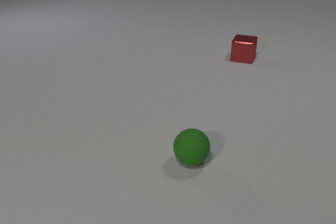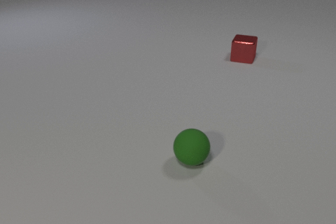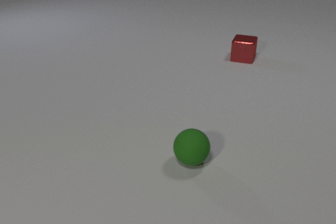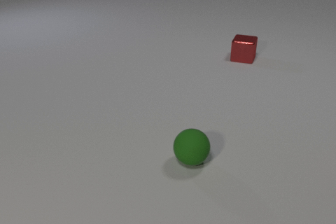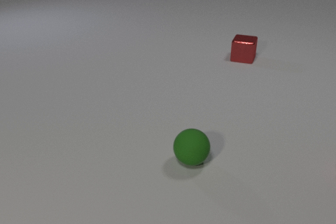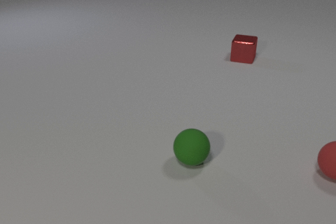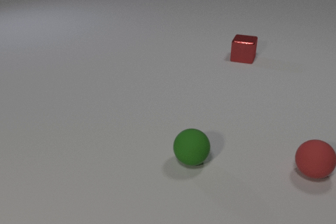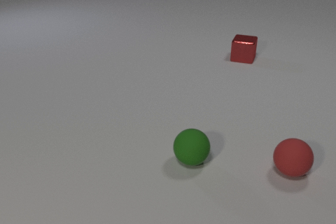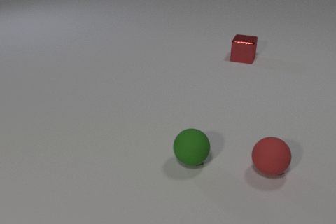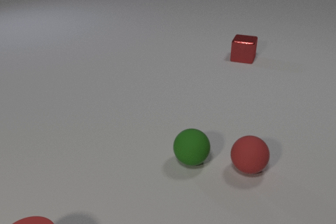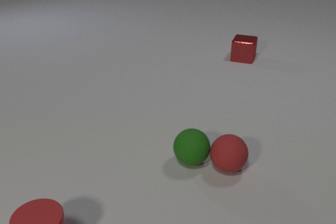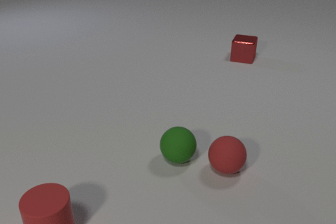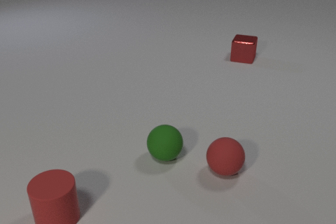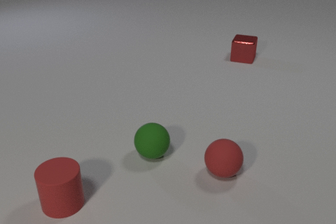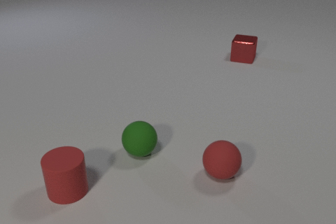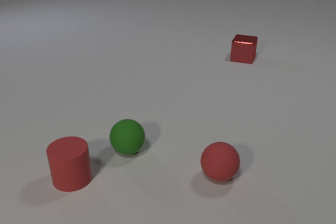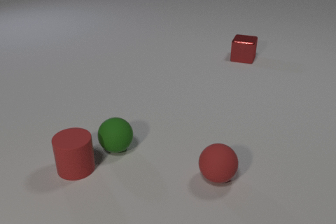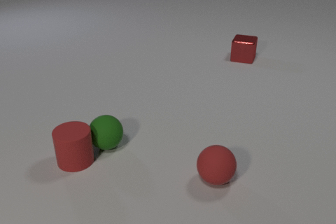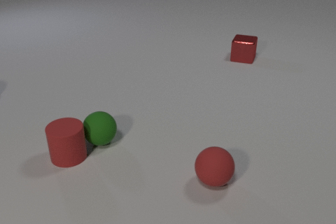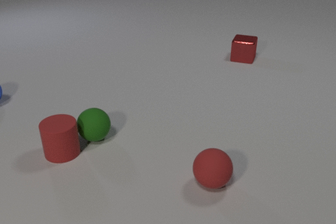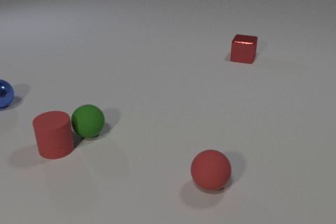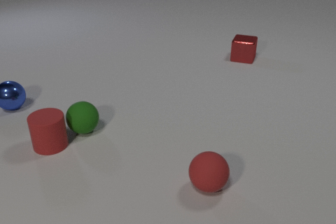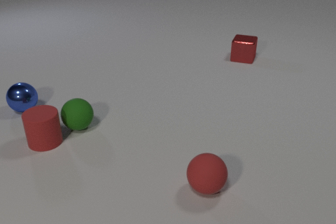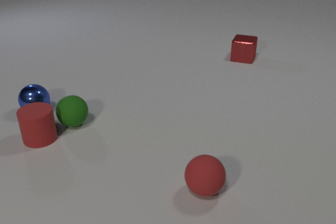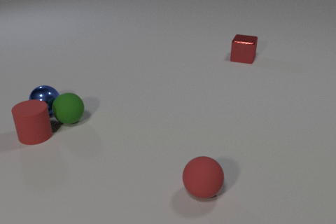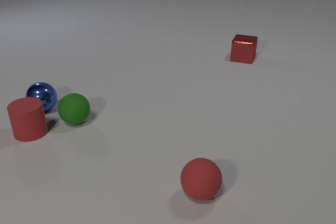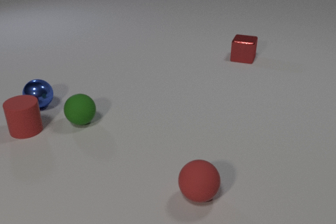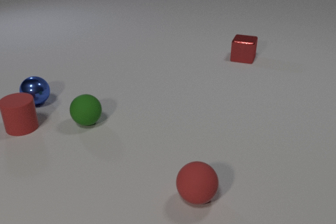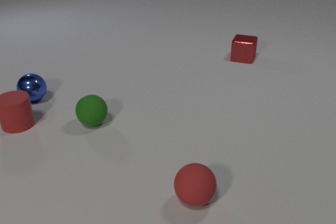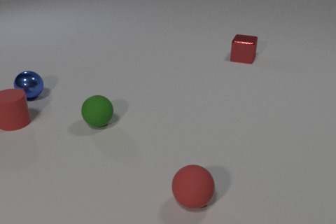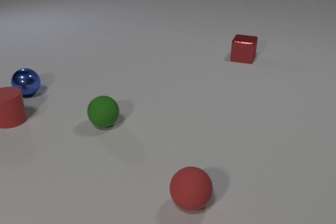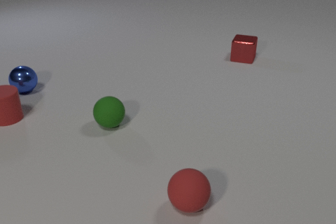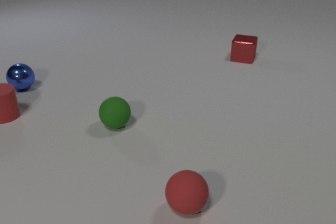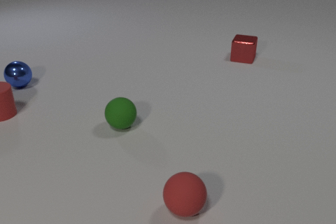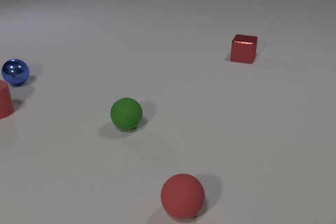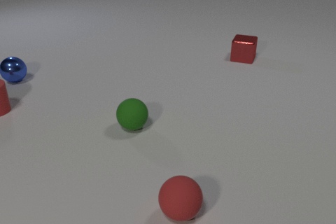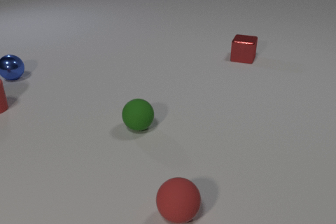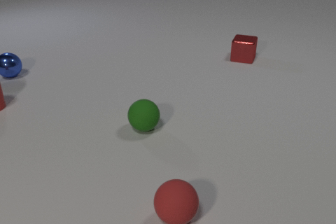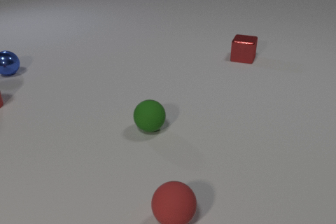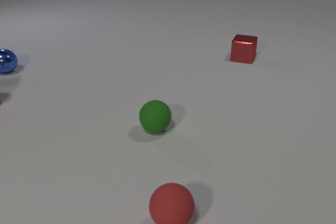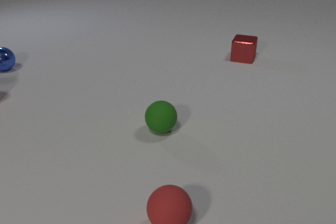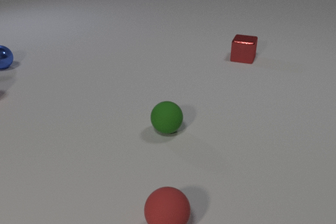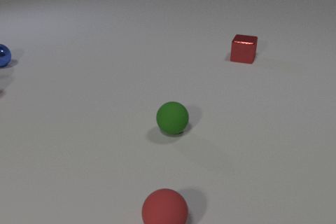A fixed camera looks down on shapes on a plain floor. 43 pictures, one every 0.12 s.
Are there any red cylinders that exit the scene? yes.
How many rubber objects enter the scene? 2.
How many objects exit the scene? 1.
0.00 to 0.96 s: The red rubber sphere comes in at the right edge, rolls to the left.
0.96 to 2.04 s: The red rubber sphere rolls to the left and toward the camera. The green rubber sphere rolls to the left. The red rubber cylinder comes in at the bottom edge, slides away from the camera. The red rubber sphere and the green rubber sphere collide. The green rubber sphere and the red rubber cylinder collide.
2.04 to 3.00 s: The red rubber sphere rolls toward the camera and to the left. The green rubber sphere rolls away from the camera and to the left. The red rubber cylinder slides away from the camera and to the left. The blue metal sphere comes in at the left edge, rolls to the right and toward the camera. The green rubber sphere and the blue metal sphere collide.
3.00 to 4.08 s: The red rubber sphere rolls toward the camera and to the left. The green rubber sphere rolls to the right. The red rubber cylinder slides away from the camera and to the left. The blue metal sphere rolls away from the camera.
4.08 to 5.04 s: The red rubber sphere rolls toward the camera and to the left. The green rubber sphere rolls to the right. The red rubber cylinder slides away from the camera and to the left, leaves at the left edge. The blue metal sphere rolls away from the camera.
